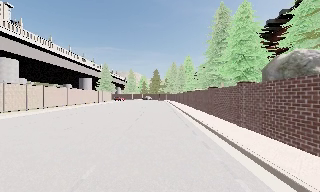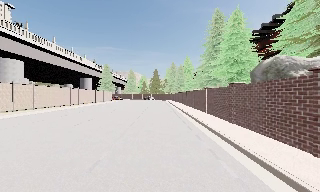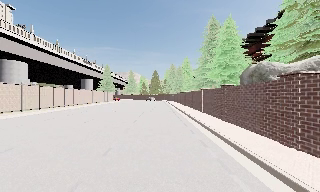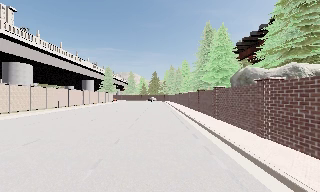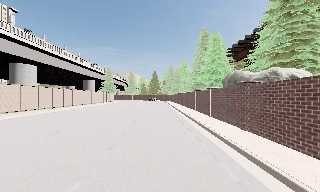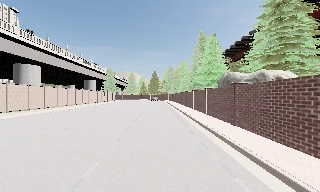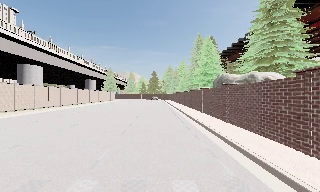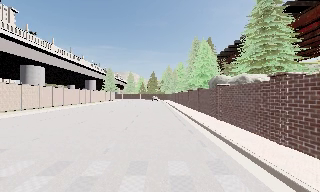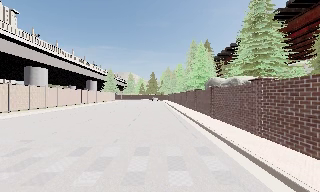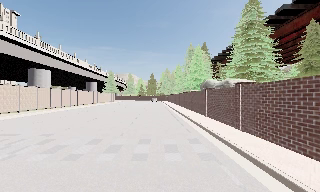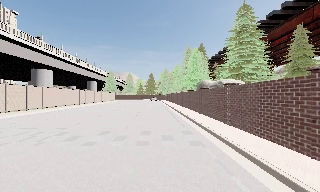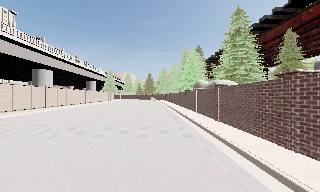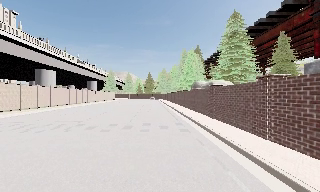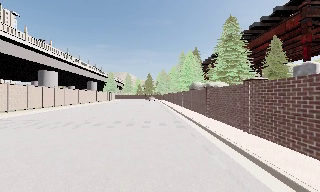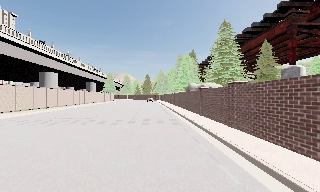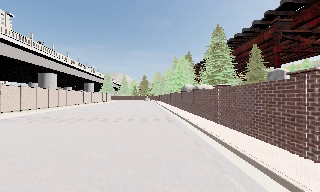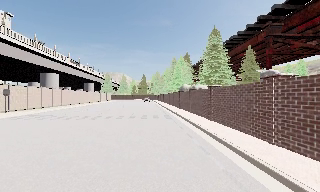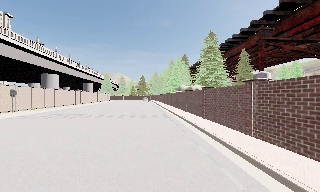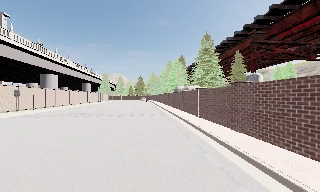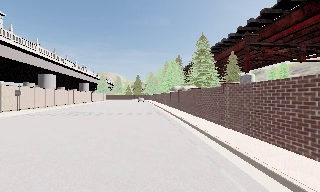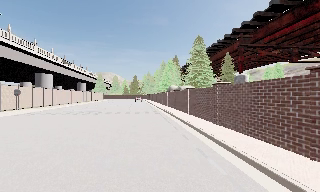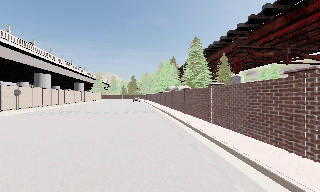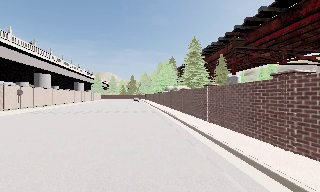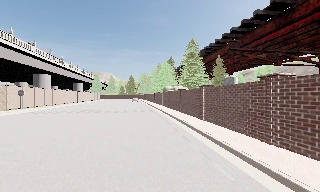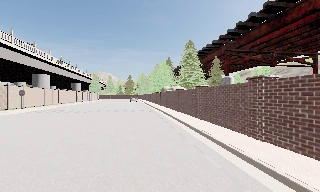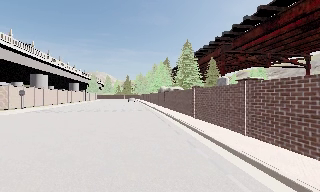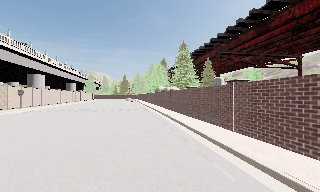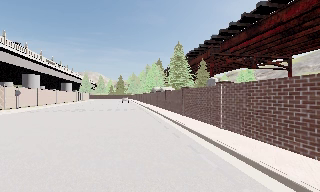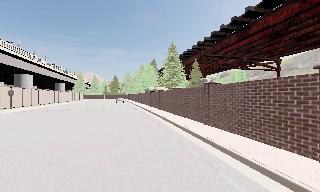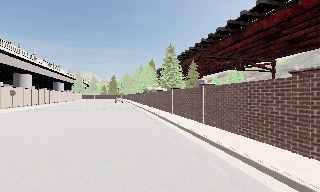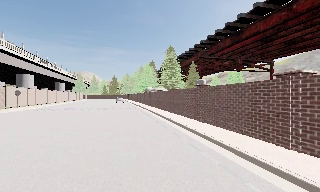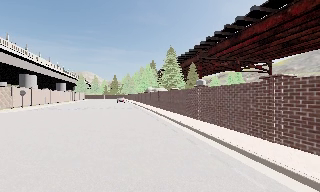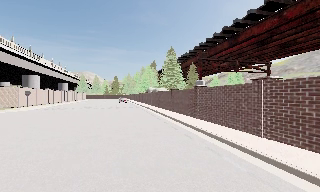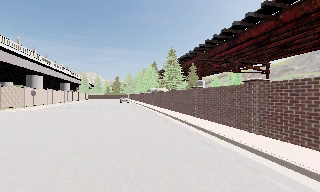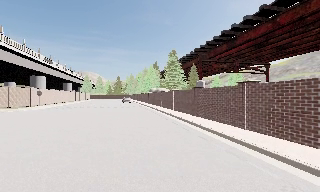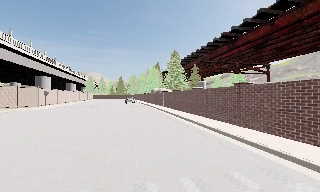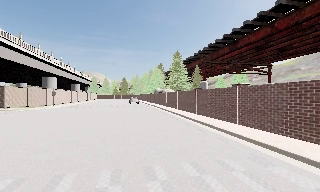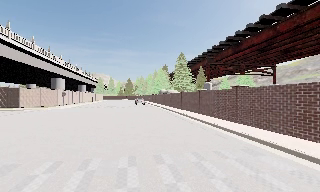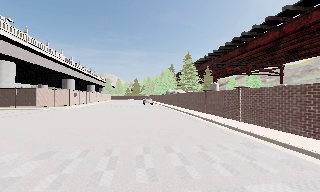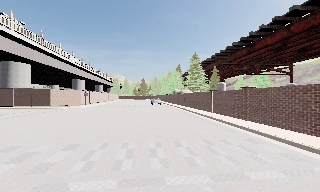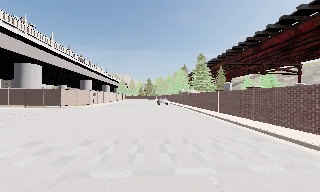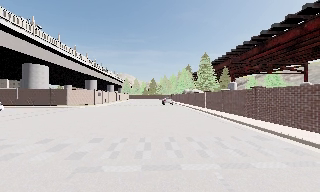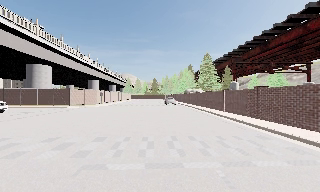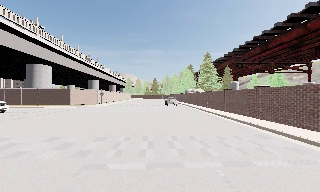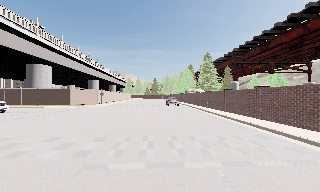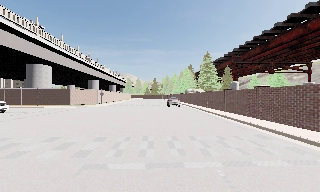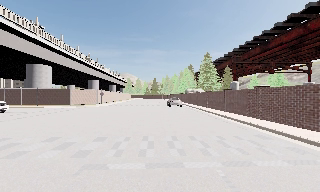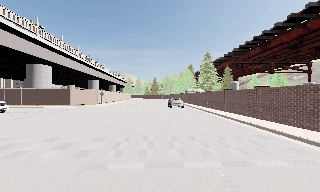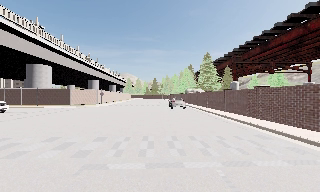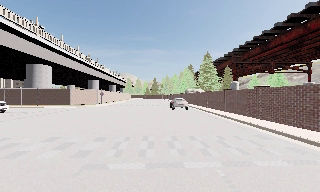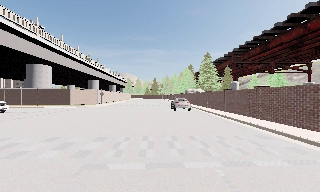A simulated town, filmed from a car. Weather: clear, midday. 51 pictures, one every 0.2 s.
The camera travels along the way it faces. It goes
backward.
0.0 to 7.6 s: The camera travels backward, about 35 m, so what stands in front gets smaller.
7.6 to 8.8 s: The camera travels backward, about 1.5 m, so what stands in front gets smaller. It loses speed.
8.8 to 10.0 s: The camera keeps its place and its aim.
The film runs backward here.
